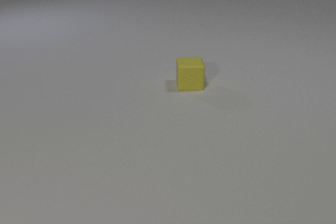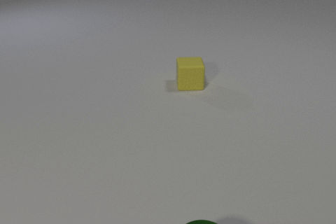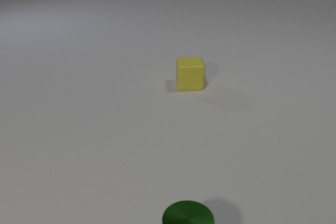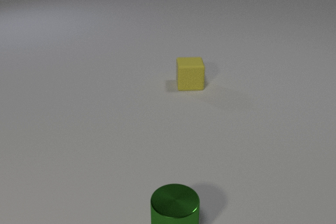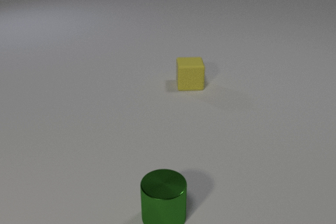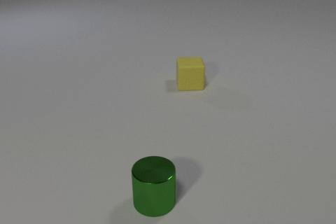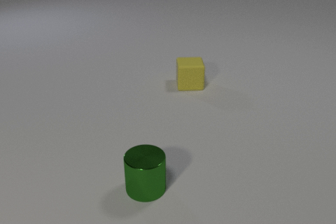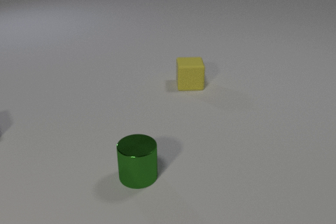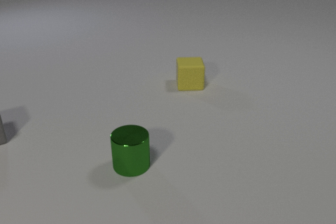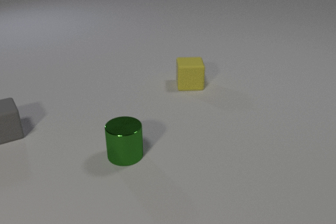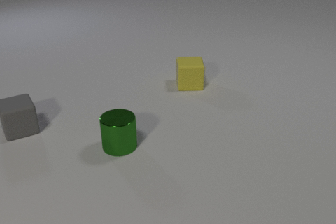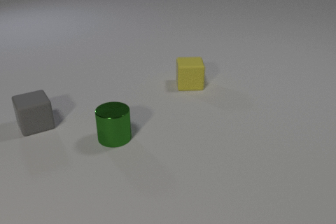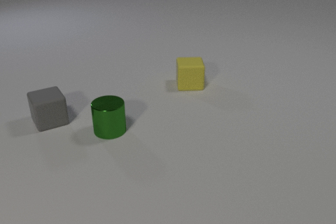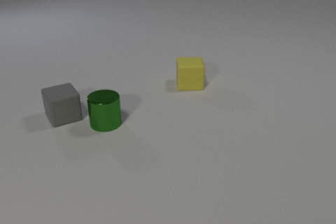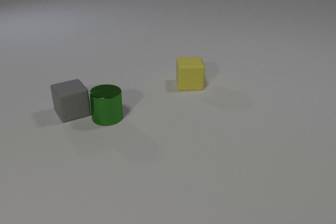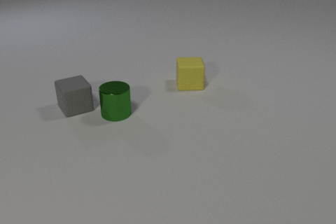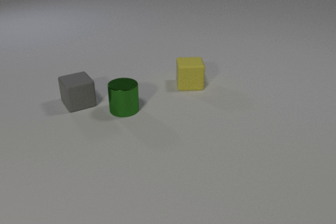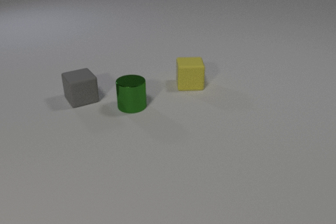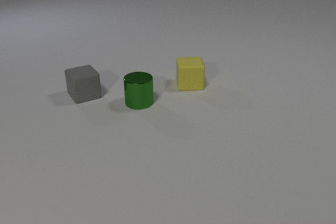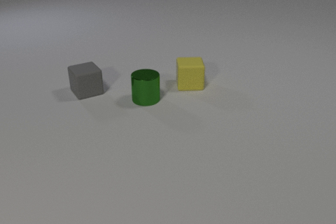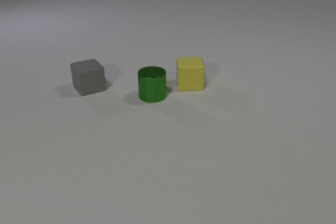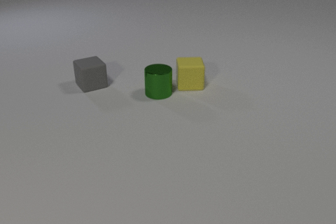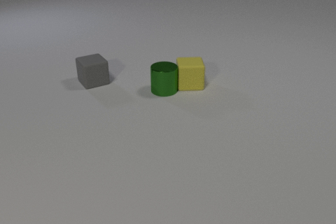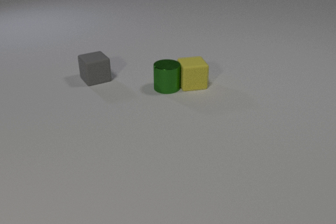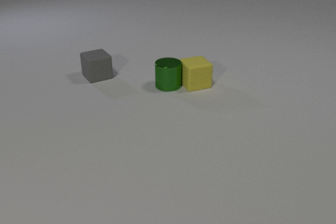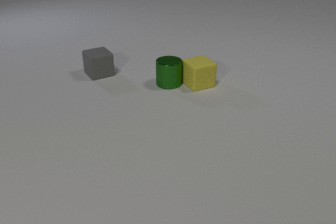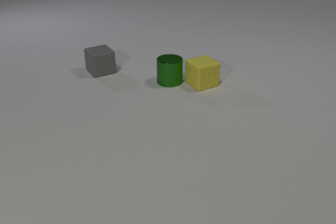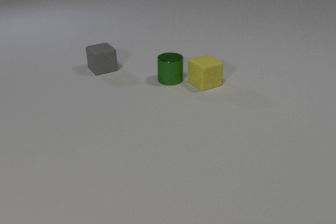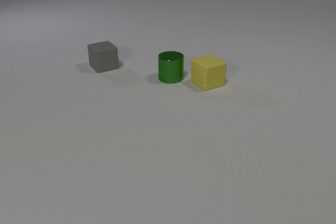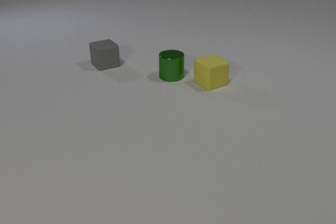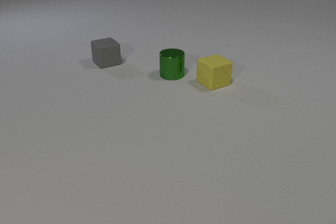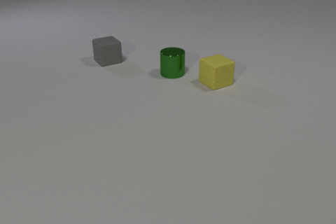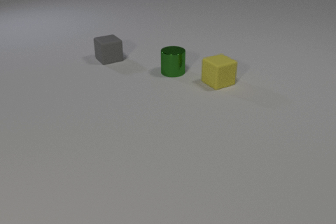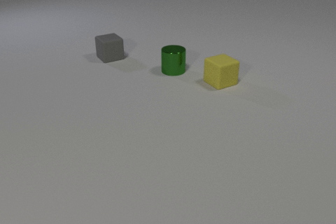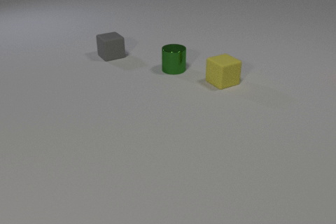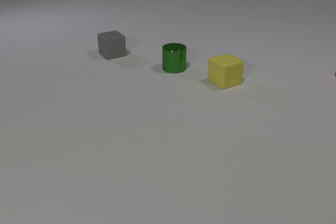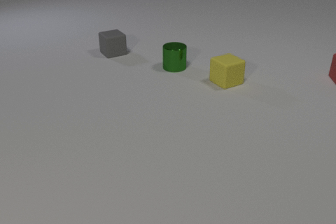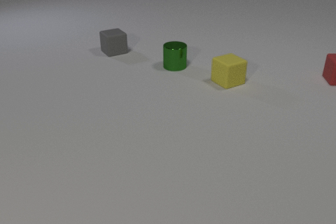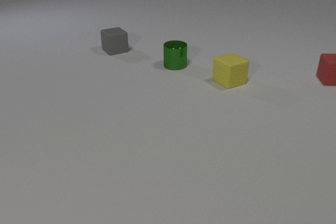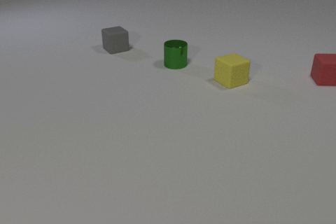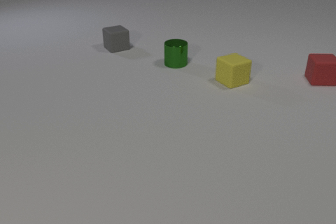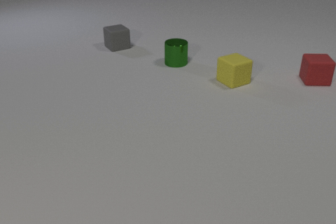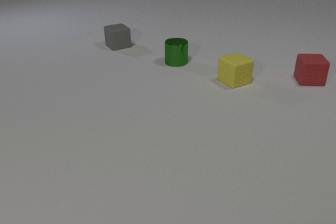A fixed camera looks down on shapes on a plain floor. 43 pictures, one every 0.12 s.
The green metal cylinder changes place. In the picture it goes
away from the camera.
0.00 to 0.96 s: The gray rubber cube comes in at the left edge. The green metal cylinder comes in at the bottom edge, slides away from the camera and to the left.
0.96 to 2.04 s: The gray rubber cube slides to the right and away from the camera. The green metal cylinder slides away from the camera. The gray rubber cube and the green metal cylinder collide.
2.04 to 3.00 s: The gray rubber cube slides away from the camera. The green metal cylinder slides away from the camera and to the right. The yellow rubber cube slides to the right, spins counterclockwise seen from above by about 30 degrees, its near face sliding to the right. The green metal cylinder and the yellow rubber cube collide.
3.00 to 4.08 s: The gray rubber cube slides away from the camera. The green metal cylinder slides away from the camera. The yellow rubber cube slides to the right.
4.08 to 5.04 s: The gray rubber cube slides away from the camera. The green metal cylinder slides away from the camera. The yellow rubber cube slides to the right. The red rubber cube comes in at the right edge, slides to the left and toward the camera.
What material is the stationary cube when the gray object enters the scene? rubber.
How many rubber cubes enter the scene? 2.
Are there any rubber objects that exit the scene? no.
